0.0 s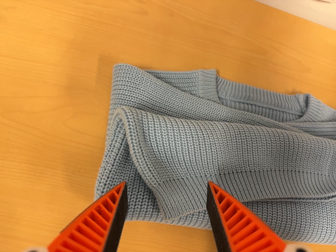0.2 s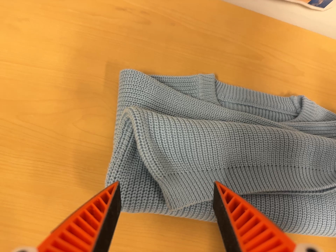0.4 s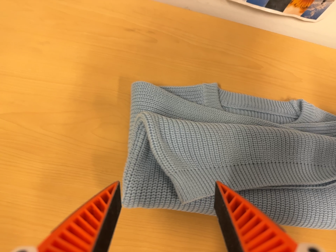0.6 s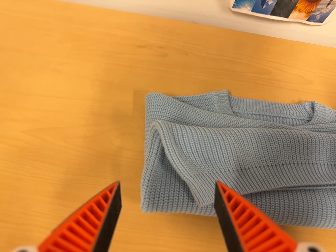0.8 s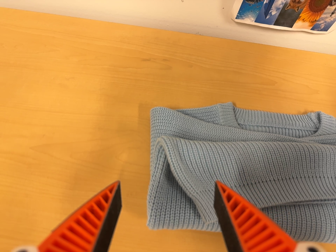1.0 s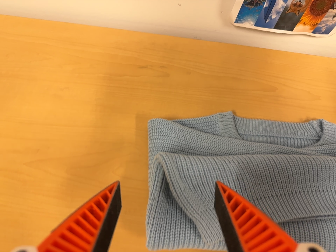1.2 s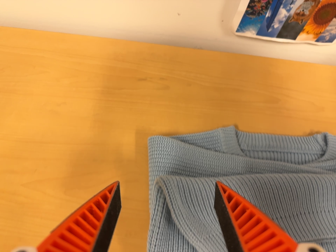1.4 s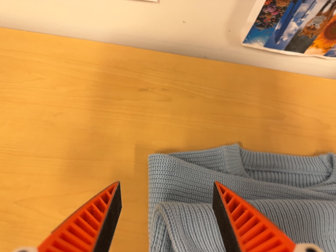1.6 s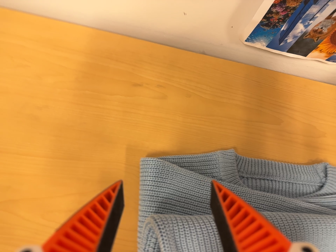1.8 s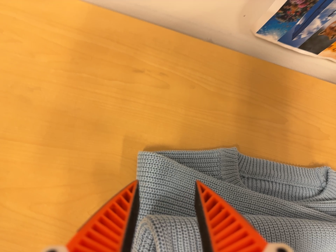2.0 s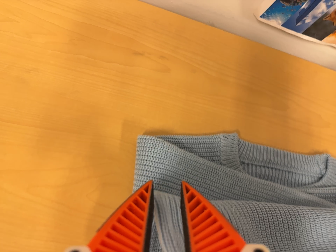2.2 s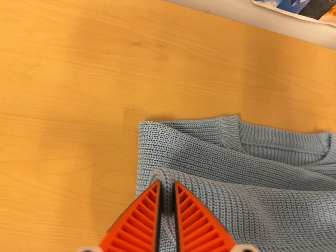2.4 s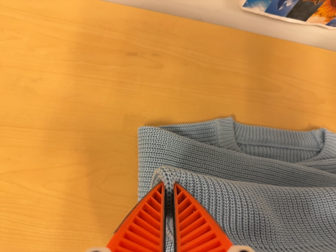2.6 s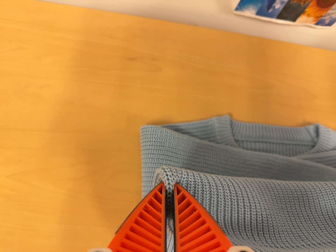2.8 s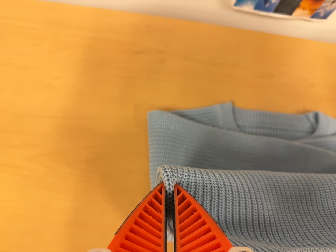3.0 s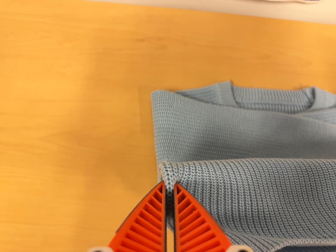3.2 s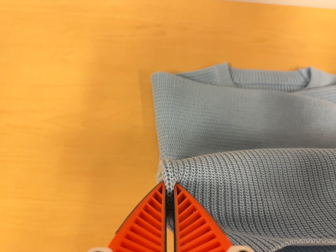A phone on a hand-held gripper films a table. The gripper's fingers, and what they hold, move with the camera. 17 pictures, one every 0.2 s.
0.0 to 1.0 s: The camera travels backward, about 5 cm, so what stands in front gets smaller. Its aim tips toward the top of its view by about 10 degrees, and the scene shifts downward.
1.0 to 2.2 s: The camera travels toward the top of its view and forward, about 10 cm. Its aim tips toward the bottom of its view by about 10 degrees.
2.2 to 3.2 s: The camera travels toward the bottom of its view and backward, about 16 cm. It rolls about its line of sight by about 10 degrees, and the scene rotates counterclockwise.
The film runs backward here.
